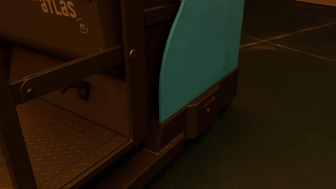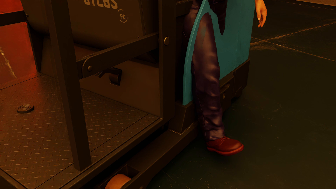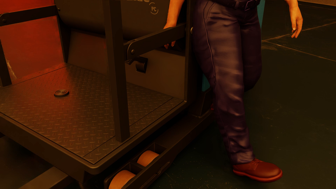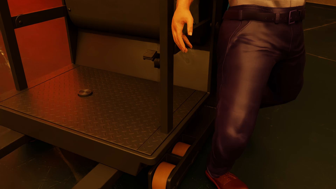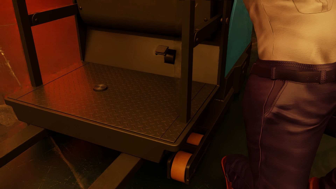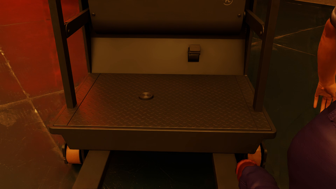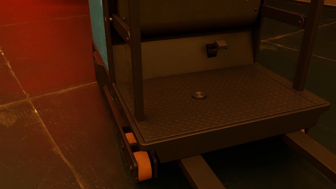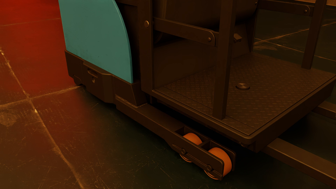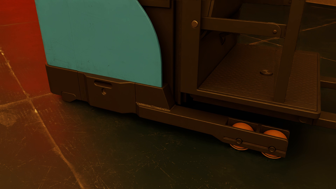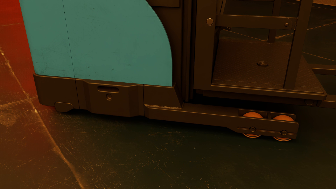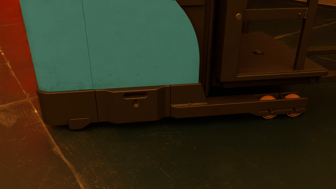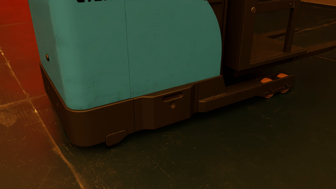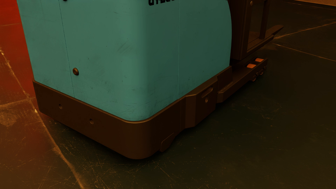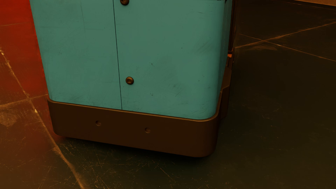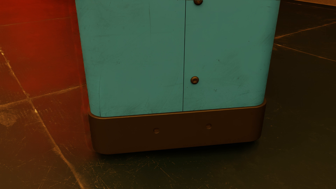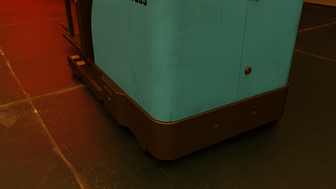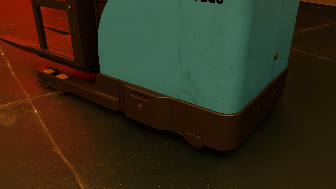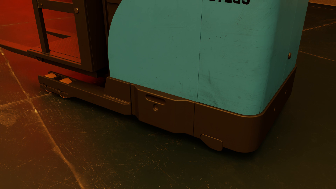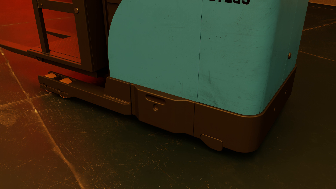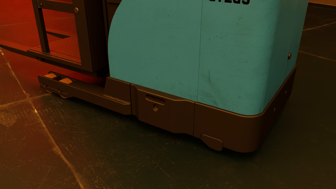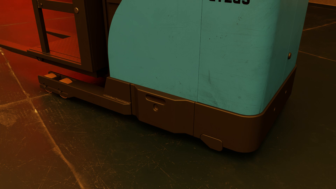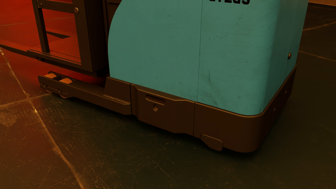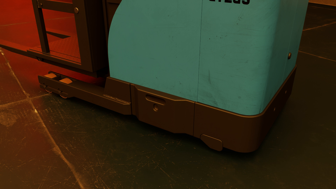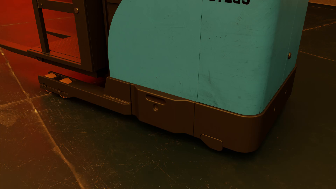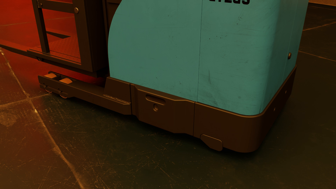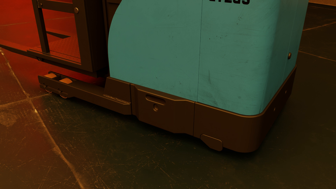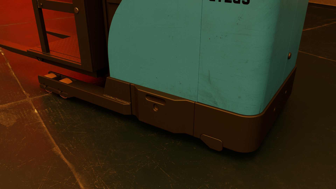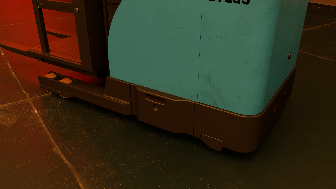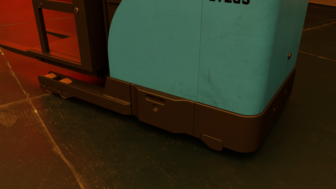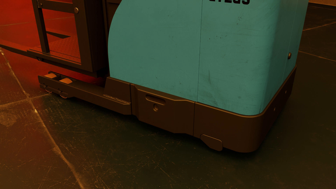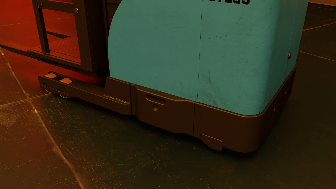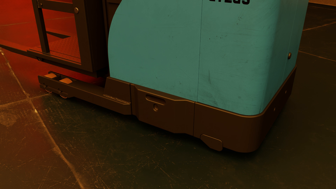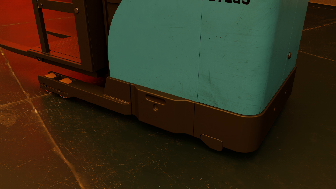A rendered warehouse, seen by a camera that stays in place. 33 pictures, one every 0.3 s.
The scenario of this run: Near miss between a forklift and a person.
